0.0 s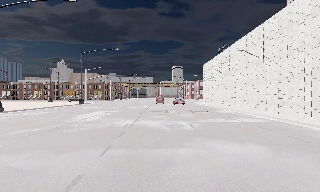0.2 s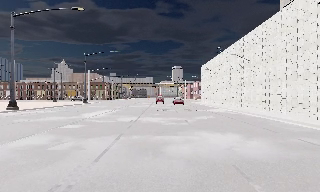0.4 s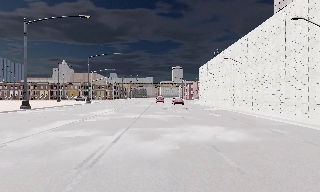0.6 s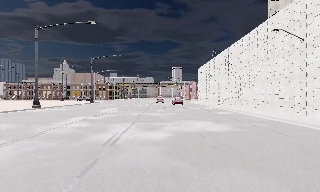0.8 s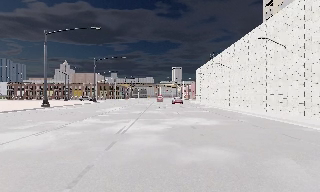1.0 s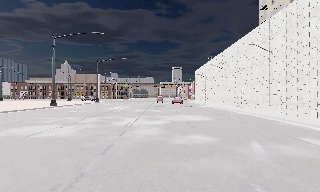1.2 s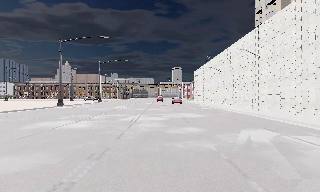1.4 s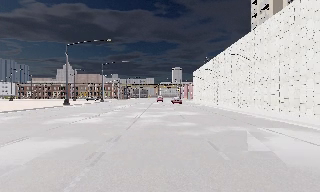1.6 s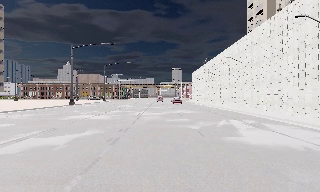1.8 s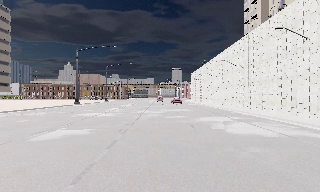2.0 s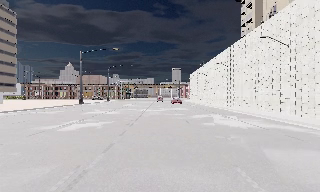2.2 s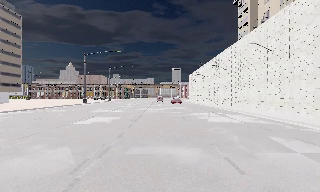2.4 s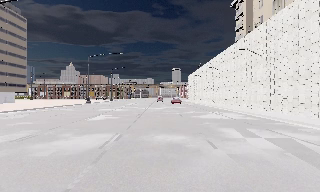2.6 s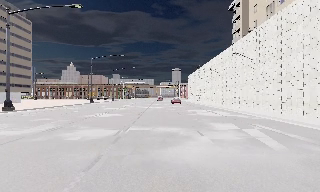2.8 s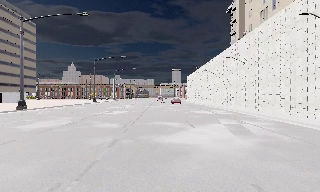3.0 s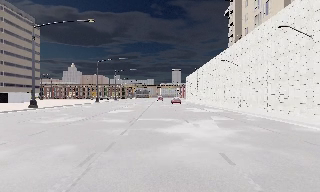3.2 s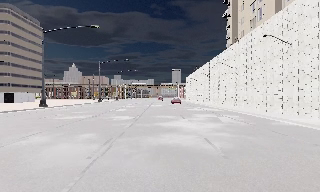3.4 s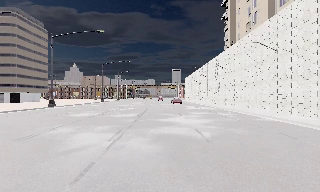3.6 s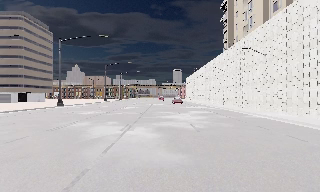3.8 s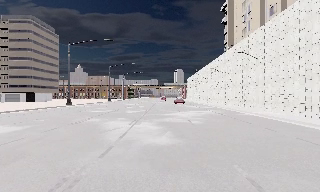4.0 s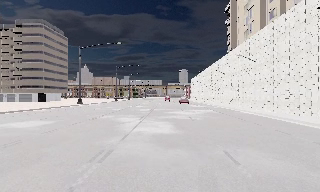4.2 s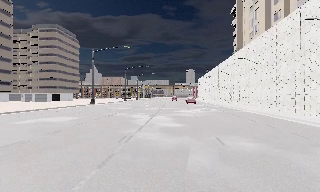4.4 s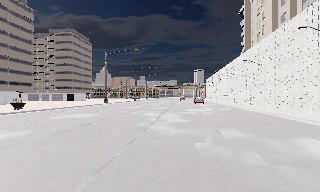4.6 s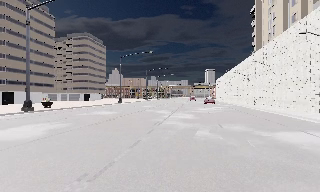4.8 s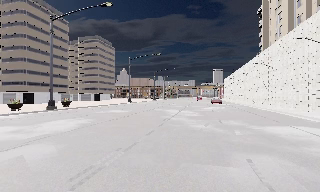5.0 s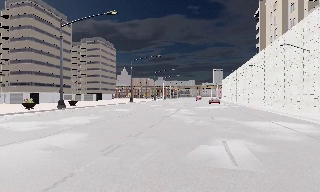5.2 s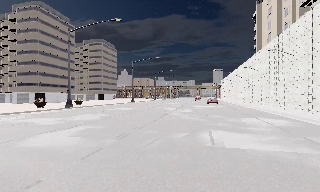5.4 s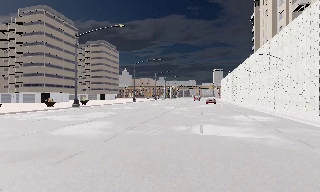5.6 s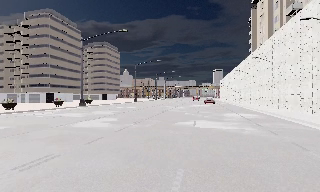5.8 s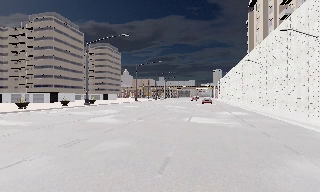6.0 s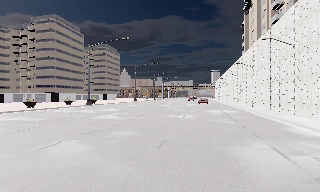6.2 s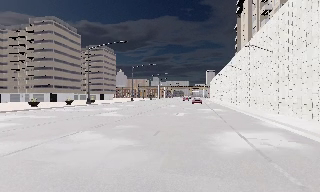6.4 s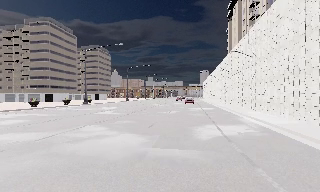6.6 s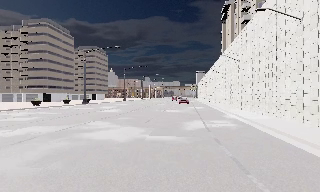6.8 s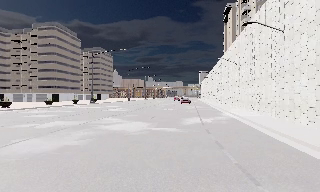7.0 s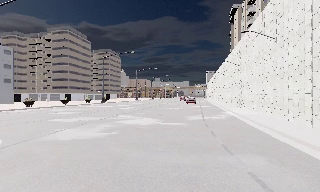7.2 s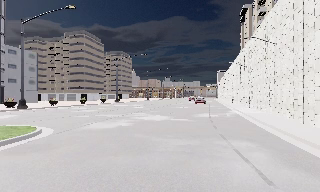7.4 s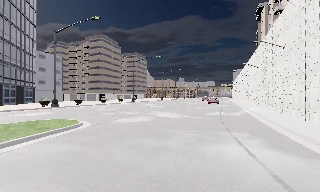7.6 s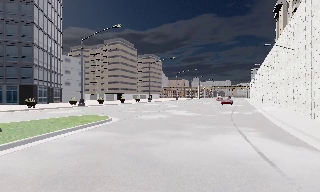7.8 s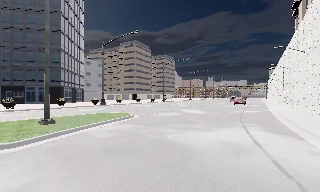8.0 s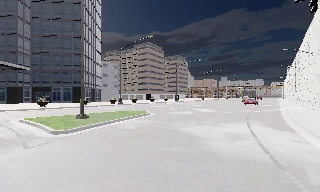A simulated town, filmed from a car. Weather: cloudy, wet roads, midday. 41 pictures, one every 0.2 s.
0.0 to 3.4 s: The camera travels backward, about 30 m, so what stands in front gets smaller.
3.4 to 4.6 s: The camera swings to its left by about 10 degrees, and the scene slides to the right. It travels backward, about 10 m, so what stands in front gets smaller.
4.6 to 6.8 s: The camera travels backward, about 18 m, so what stands in front gets smaller.
6.8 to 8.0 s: The scene slides to the right, as the camera pans about 25 degrees to its left. It travels backward, about 10 m, so what stands in front gets smaller.
The film runs backward here.
